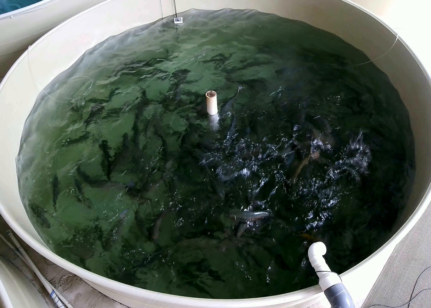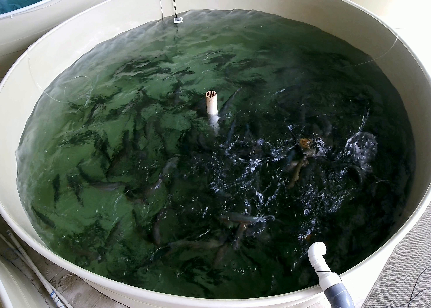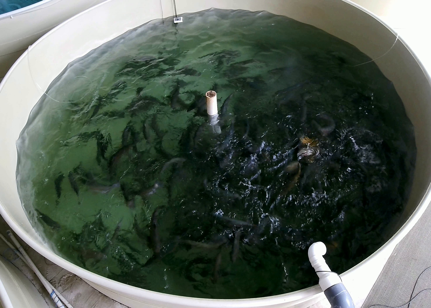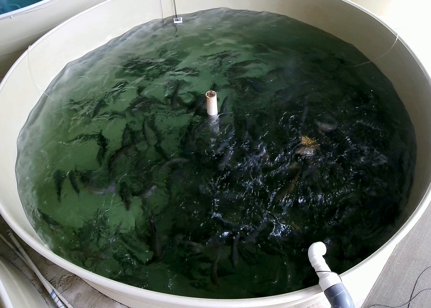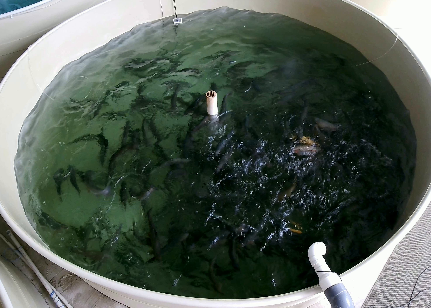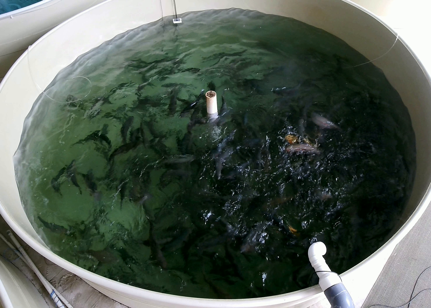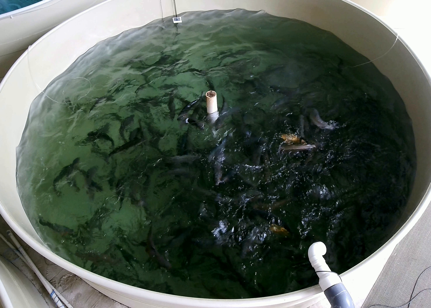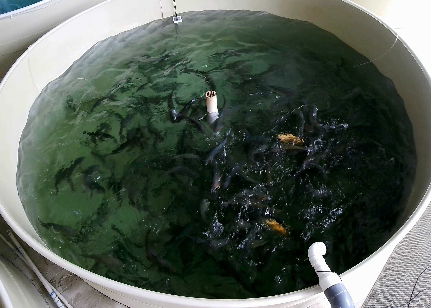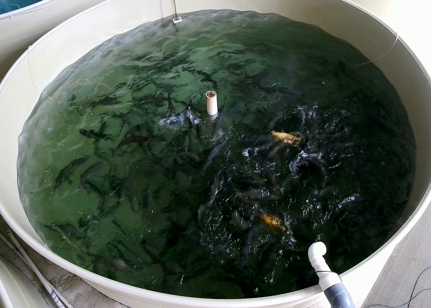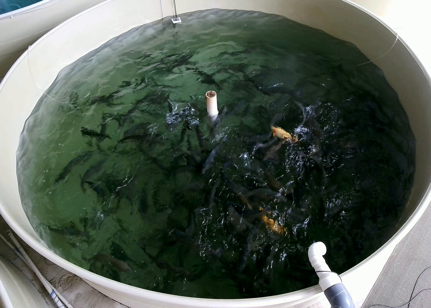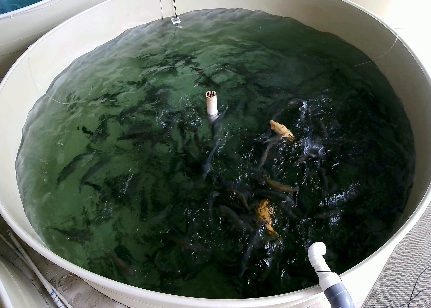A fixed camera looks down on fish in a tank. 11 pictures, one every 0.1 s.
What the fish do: Weak feeding.
